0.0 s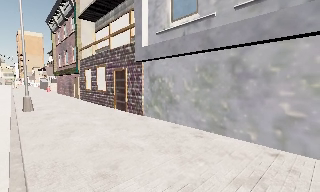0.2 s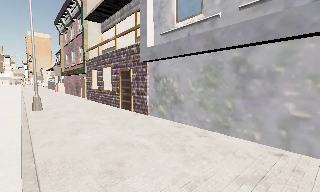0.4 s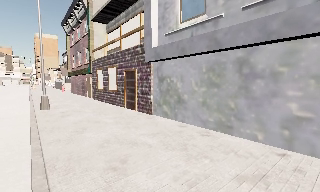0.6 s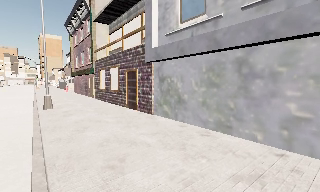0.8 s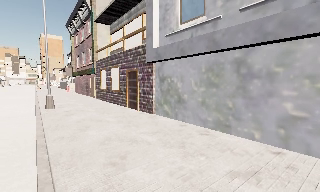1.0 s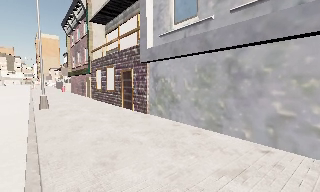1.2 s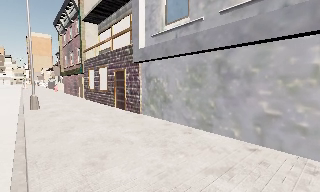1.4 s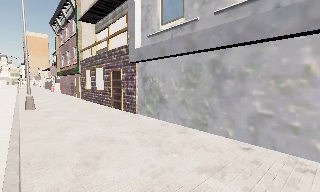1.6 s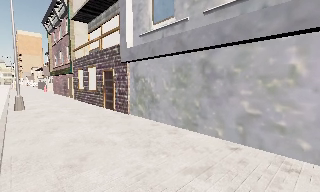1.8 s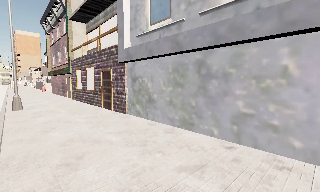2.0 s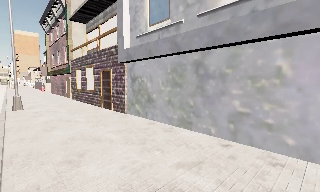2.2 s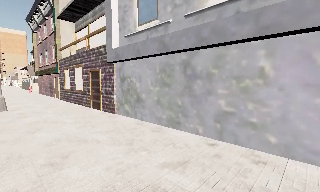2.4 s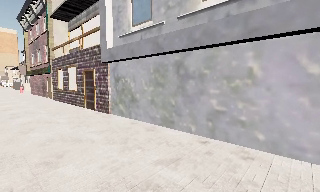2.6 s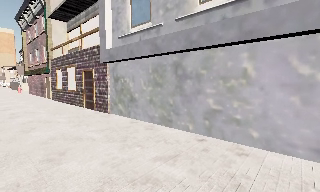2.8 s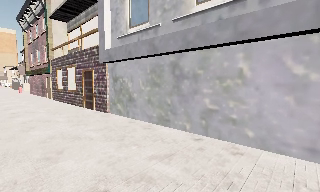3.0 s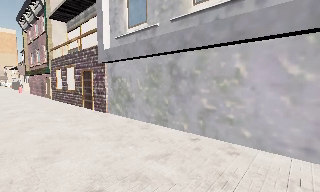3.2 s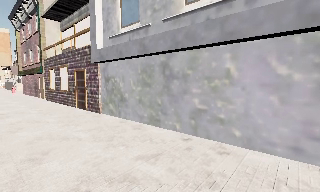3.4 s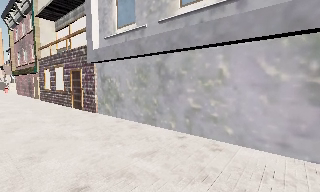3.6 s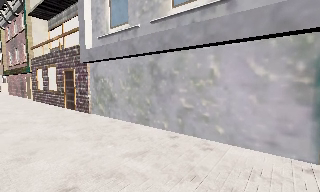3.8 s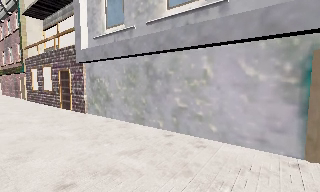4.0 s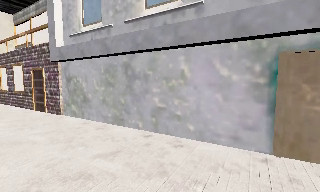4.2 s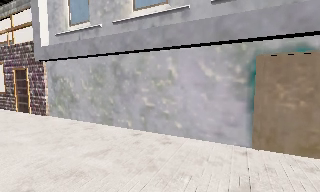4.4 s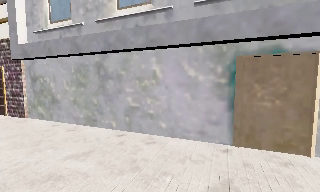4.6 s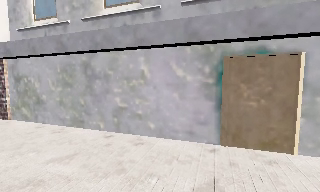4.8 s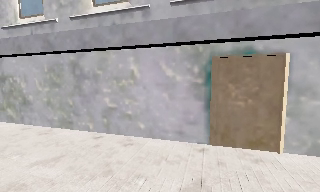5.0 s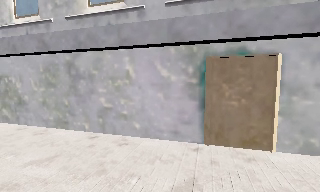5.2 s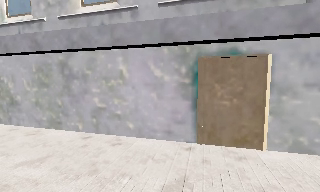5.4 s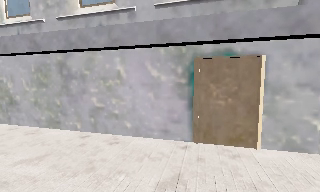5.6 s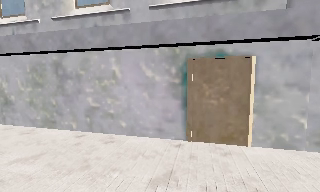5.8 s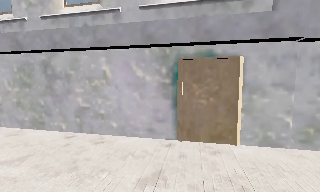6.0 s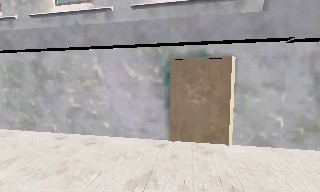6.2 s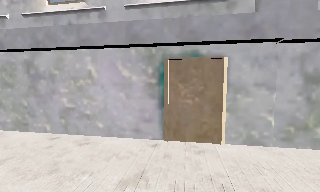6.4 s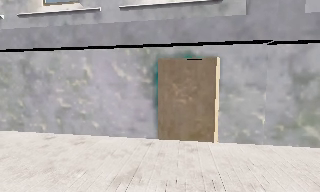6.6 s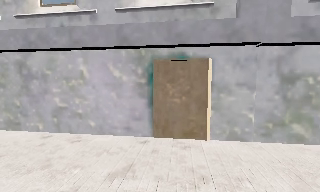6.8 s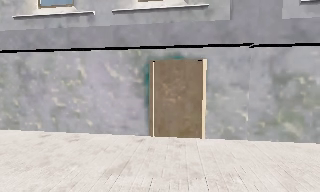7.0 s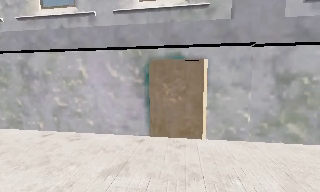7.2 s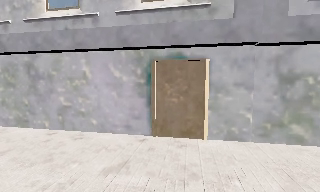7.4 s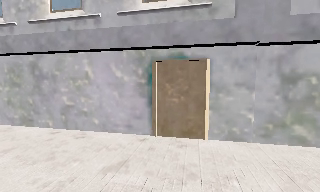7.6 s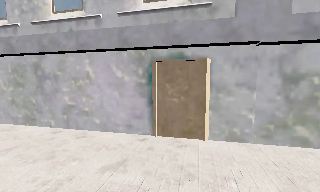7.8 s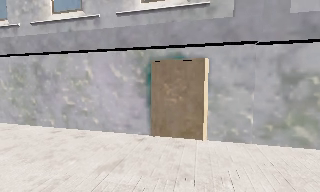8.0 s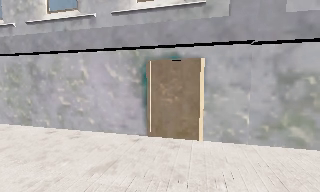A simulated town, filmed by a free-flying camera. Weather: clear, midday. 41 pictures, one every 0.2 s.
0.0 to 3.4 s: The camera travels to its right and backward, about 1.5 m, so close, fixed things drift to the left.
3.4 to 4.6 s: The camera swings to its right by about 20 degrees, and the scene slides to the left.
4.6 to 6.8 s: The camera pans to its right, which is clockwise from overhead, by about 10 degrees. It travels to its right, about 1 m, so close, fixed things drift to the left.
6.8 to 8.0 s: The camera travels to its right, about 0.5 m.
The film runs backward here.
